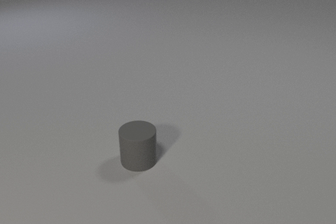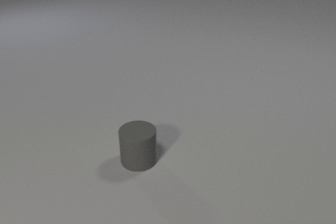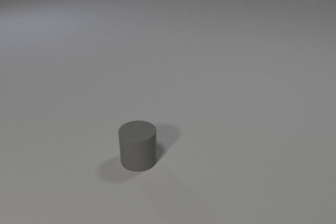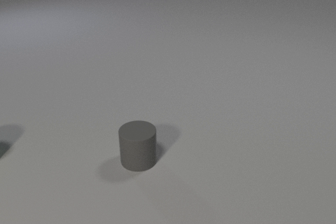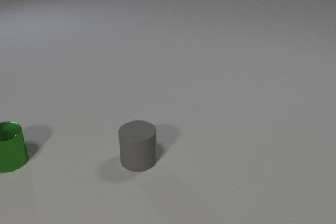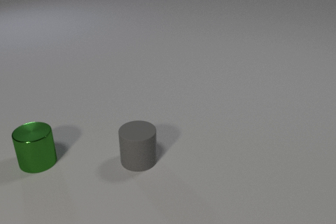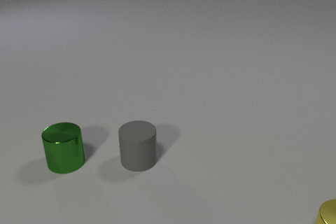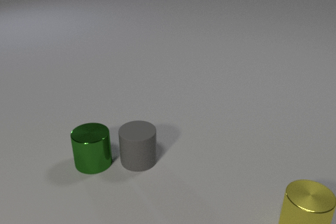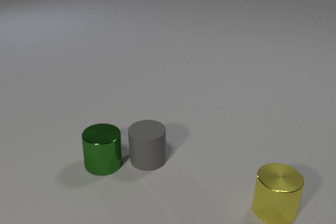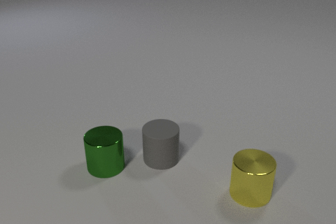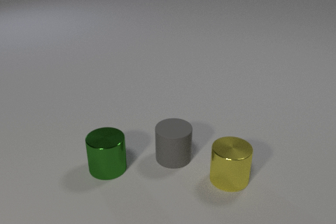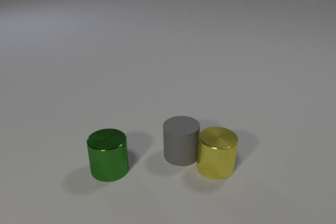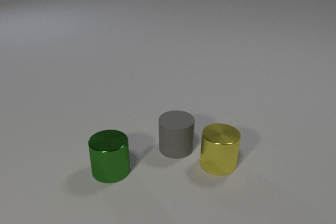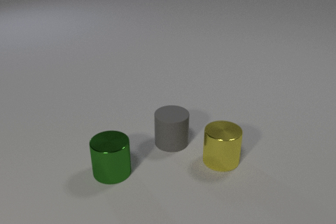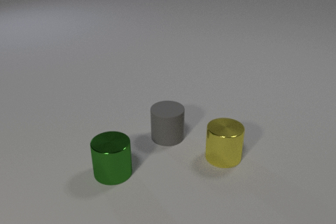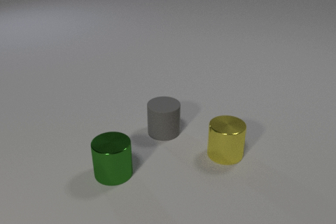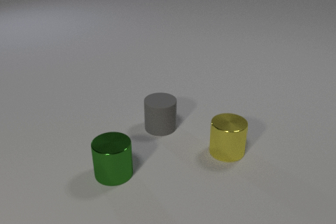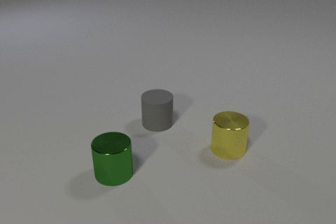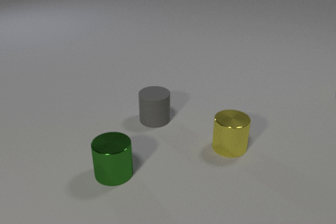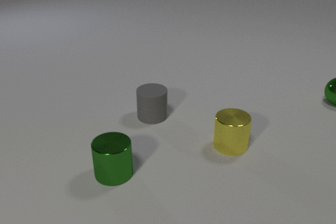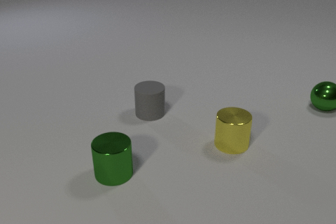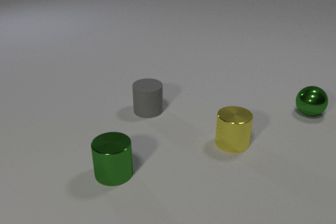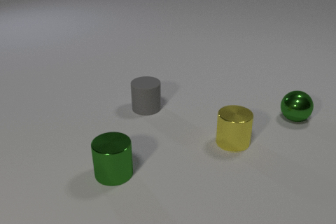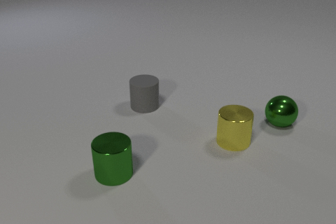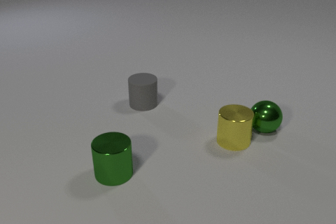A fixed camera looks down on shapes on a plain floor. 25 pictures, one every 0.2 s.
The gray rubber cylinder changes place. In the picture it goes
away from the camera.
The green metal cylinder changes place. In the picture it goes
to the right.
0.0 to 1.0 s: The green metal cylinder comes in at the left edge, slides to the right and toward the camera.
1.0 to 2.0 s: The green metal cylinder slides to the right and toward the camera. The gray rubber cylinder slides to the right. The yellow metal cylinder comes in at the bottom edge, slides to the left and away from the camera. The green metal cylinder and the gray rubber cylinder collide.
2.0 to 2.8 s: The green metal cylinder slides toward the camera. The gray rubber cylinder slides away from the camera. The yellow metal cylinder slides away from the camera. The gray rubber cylinder and the yellow metal cylinder collide.
2.8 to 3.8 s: The gray rubber cylinder slides away from the camera. The yellow metal cylinder slides away from the camera. The green metal sphere comes in at the right edge, rolls toward the camera and to the left.
3.8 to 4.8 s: The gray rubber cylinder slides away from the camera. The yellow metal cylinder slides away from the camera. The green metal sphere rolls toward the camera and to the left.
How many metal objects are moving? 3.
What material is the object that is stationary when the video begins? rubber.
What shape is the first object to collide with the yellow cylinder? cylinder.
